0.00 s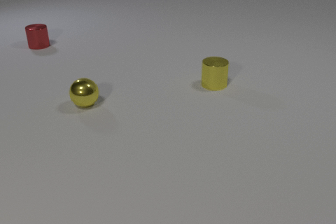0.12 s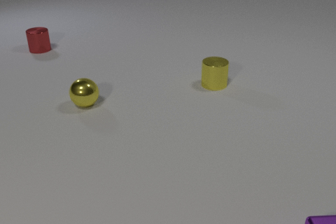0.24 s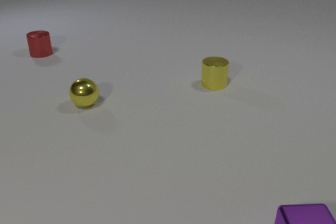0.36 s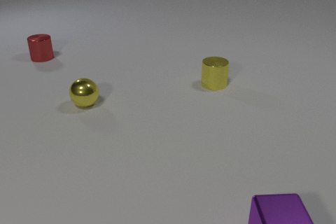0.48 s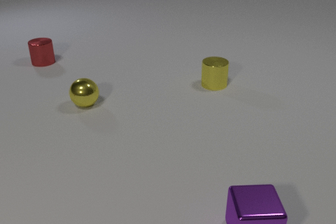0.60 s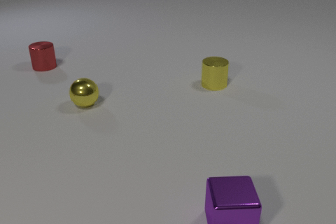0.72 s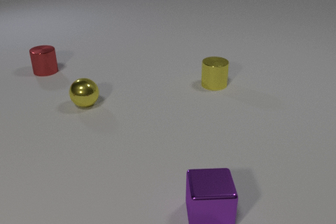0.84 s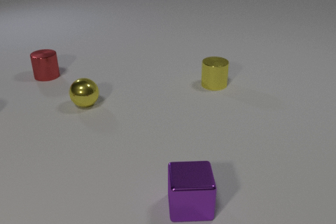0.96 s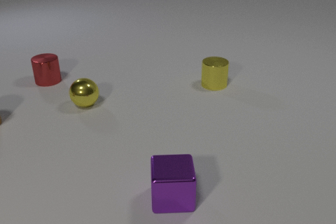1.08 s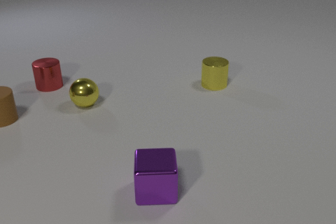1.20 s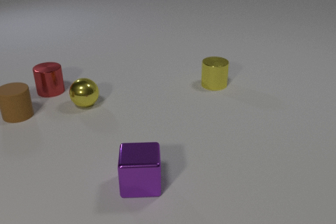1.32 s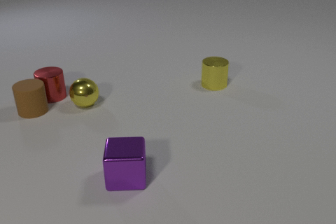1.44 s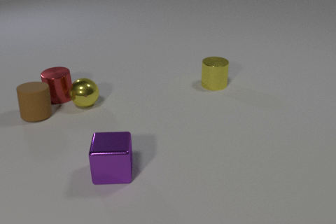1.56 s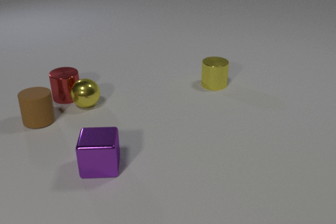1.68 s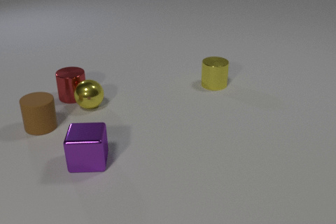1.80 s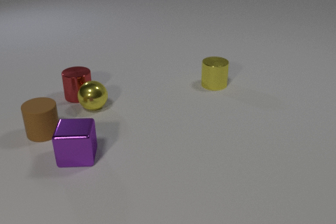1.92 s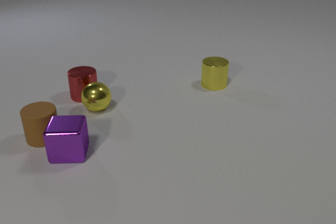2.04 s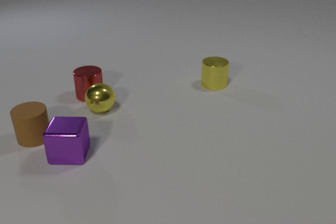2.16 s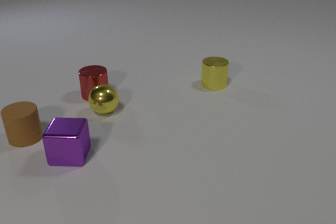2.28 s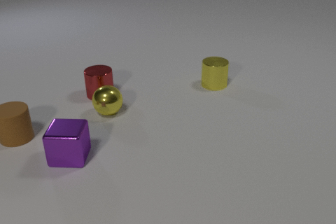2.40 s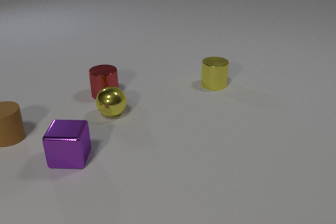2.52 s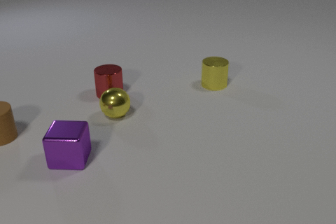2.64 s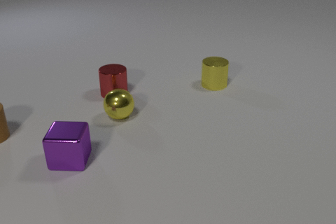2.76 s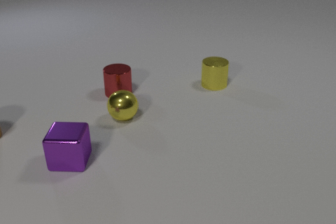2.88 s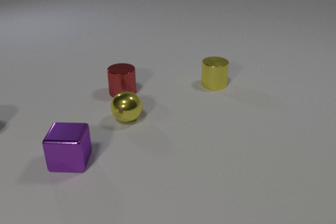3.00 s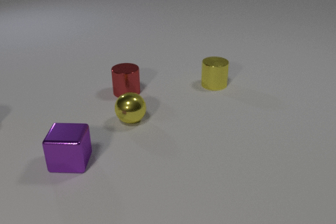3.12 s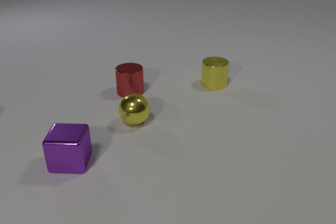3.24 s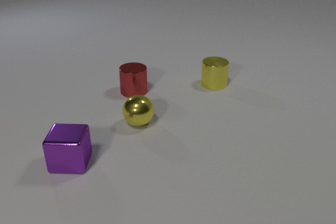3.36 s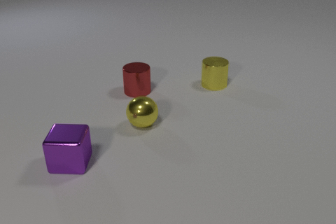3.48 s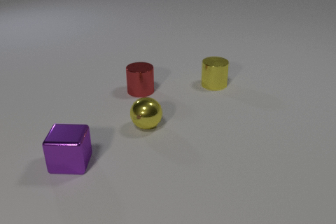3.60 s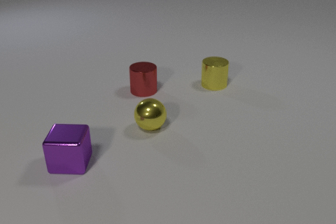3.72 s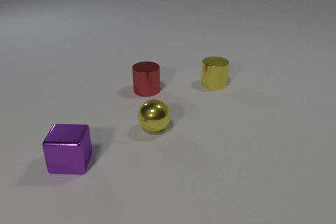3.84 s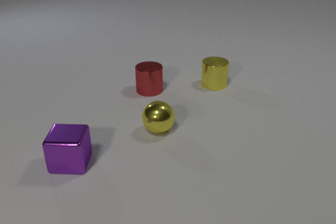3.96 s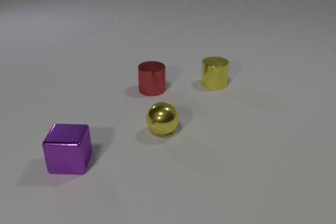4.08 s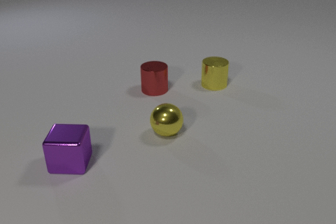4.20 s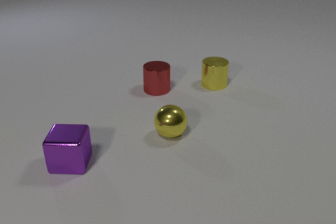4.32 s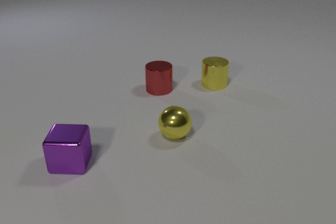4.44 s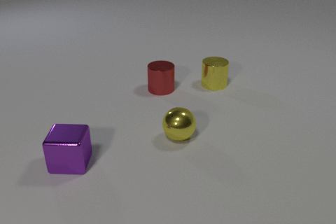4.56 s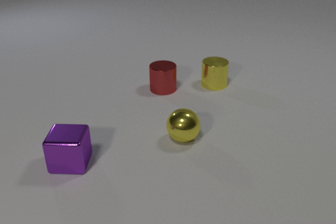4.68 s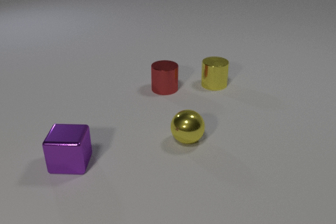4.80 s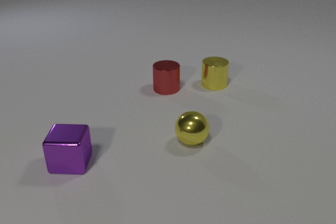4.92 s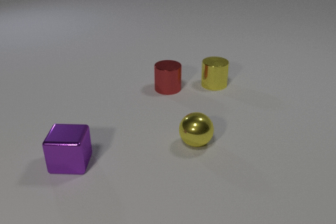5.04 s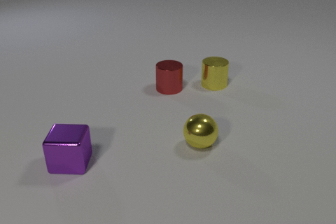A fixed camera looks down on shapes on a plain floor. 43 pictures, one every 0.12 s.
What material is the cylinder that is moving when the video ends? metal.
What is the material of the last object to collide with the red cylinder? metal.
Are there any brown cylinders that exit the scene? yes.
0.00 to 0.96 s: The red metal cylinder slides toward the camera. The purple metal cube comes in at the bottom edge, slides to the left.
0.96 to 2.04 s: The red metal cylinder slides toward the camera and to the right. The brown rubber cylinder slides toward the camera and to the right. The purple metal cube slides to the left and away from the camera. The yellow metal sphere rolls to the right and toward the camera. The red metal cylinder and the brown rubber cylinder collide. The red metal cylinder and the yellow metal sphere collide. The brown rubber cylinder and the purple metal cube collide.
2.04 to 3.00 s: The red metal cylinder slides to the right. The brown rubber cylinder slides to the left and away from the camera, leaves at the left edge. The purple metal cube slides toward the camera. The yellow metal sphere rolls to the right and toward the camera.
3.00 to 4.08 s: The red metal cylinder slides to the right. The yellow metal sphere rolls to the right and toward the camera.
4.08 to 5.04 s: The red metal cylinder slides to the right. The yellow metal sphere rolls to the right and toward the camera.
